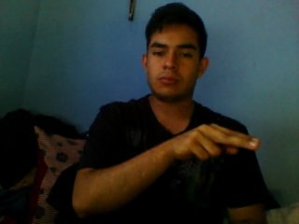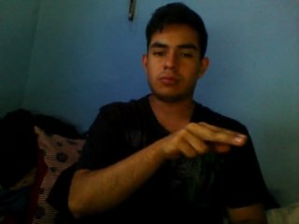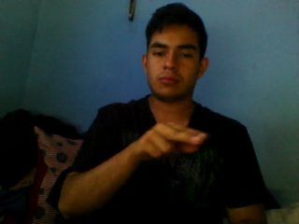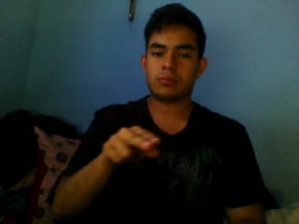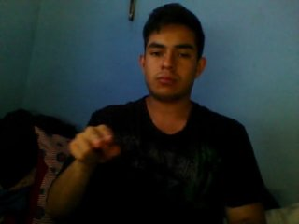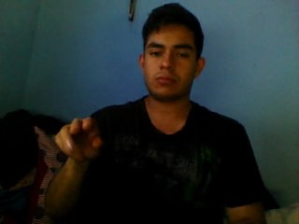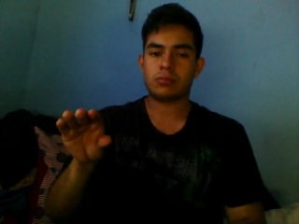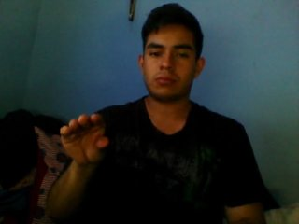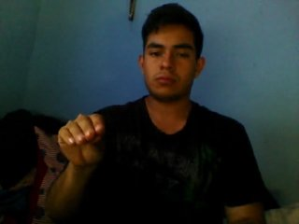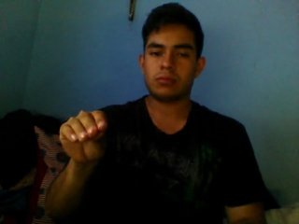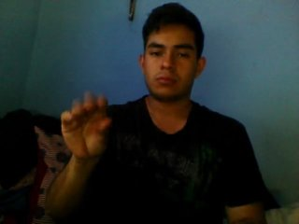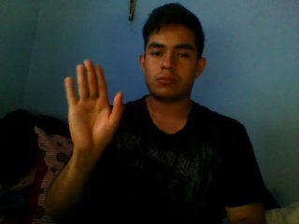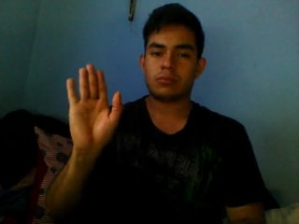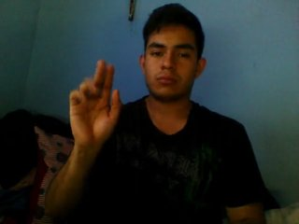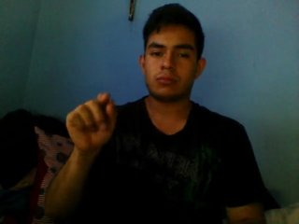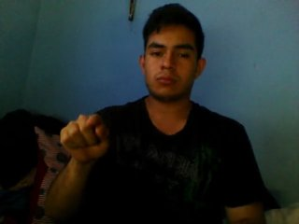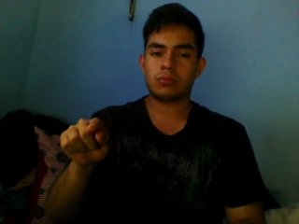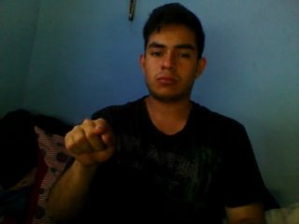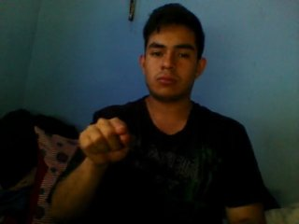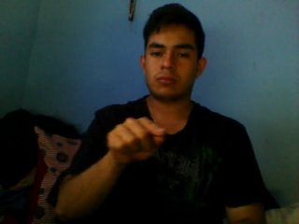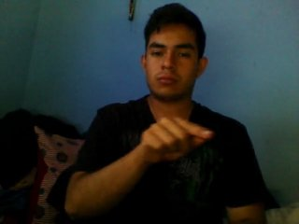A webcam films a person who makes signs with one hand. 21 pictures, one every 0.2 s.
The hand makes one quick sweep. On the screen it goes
upward.
0.0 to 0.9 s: Pointing with two fingers.
1.0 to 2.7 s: On the screen the hand sweeps upward. The name of the sign: Throw up.
2.8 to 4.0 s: Pointing with one finger.
